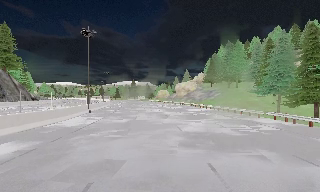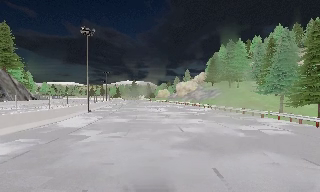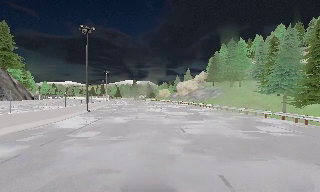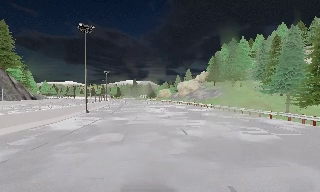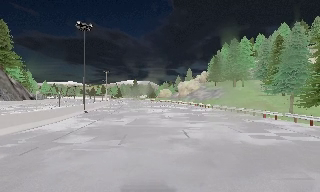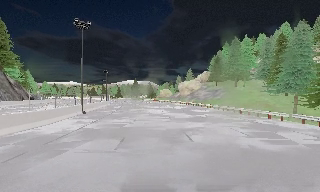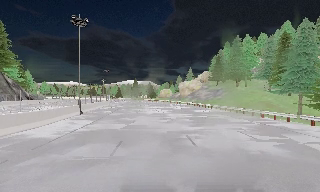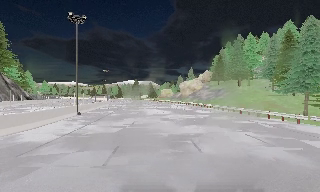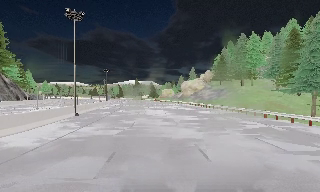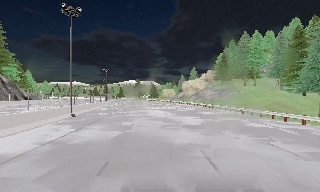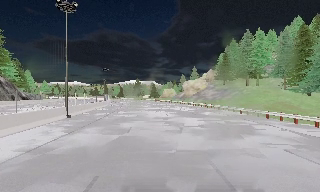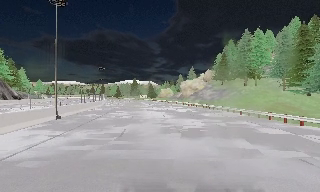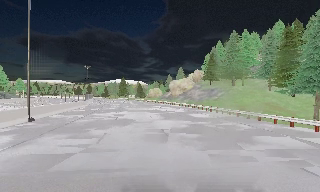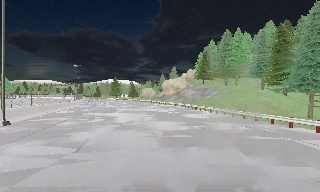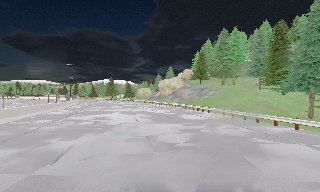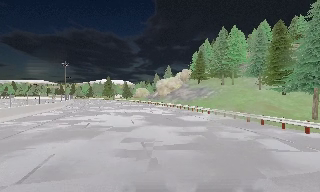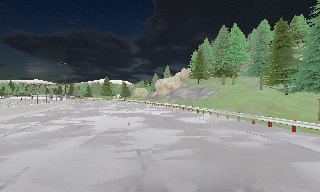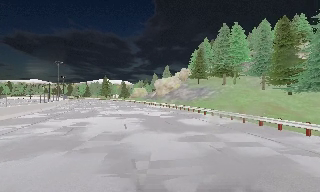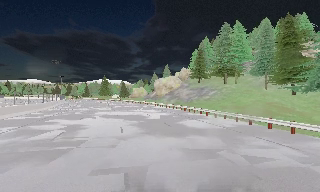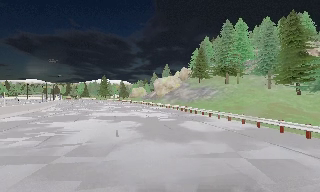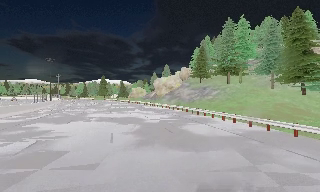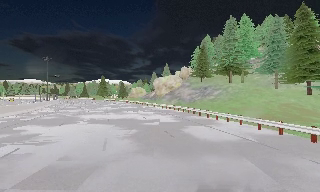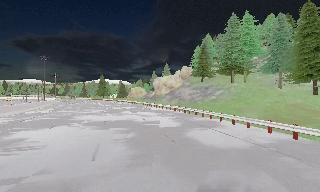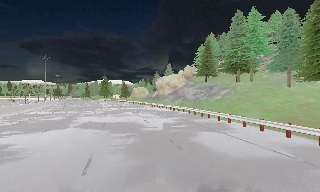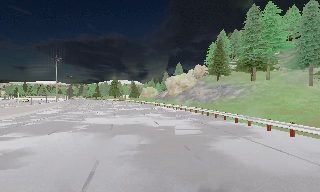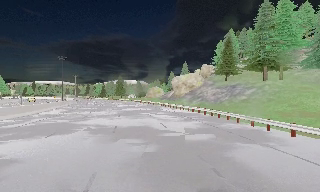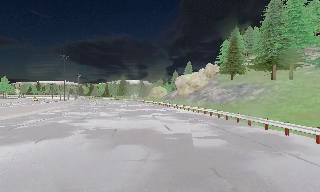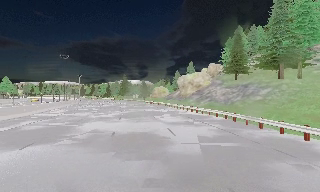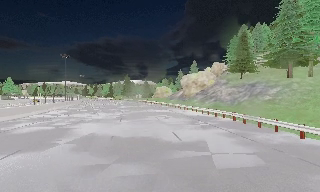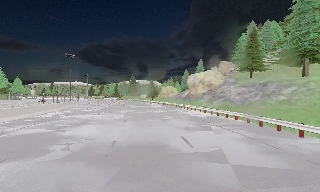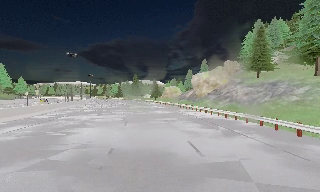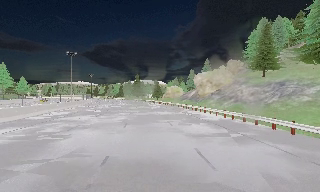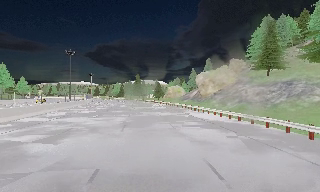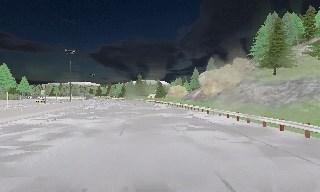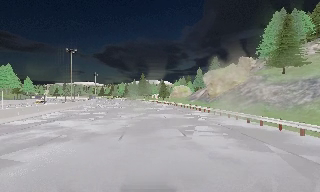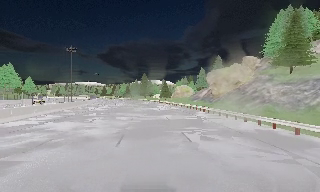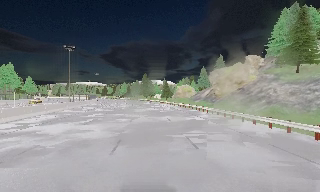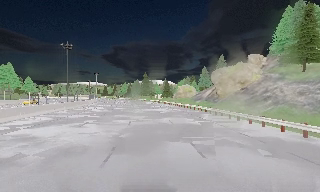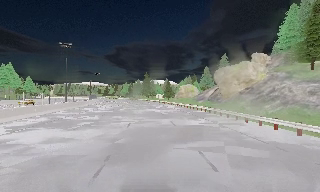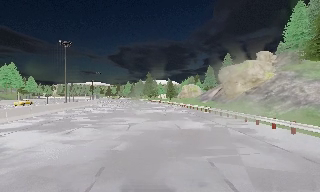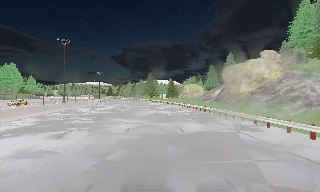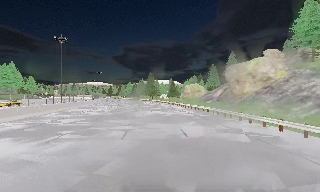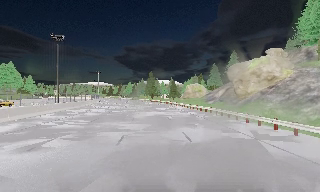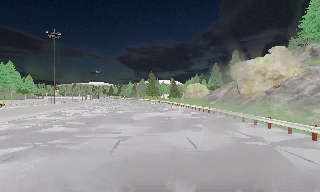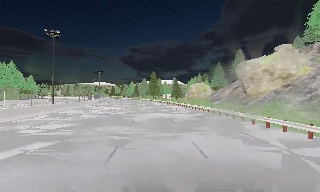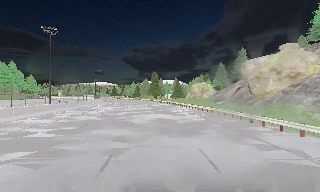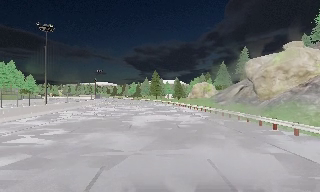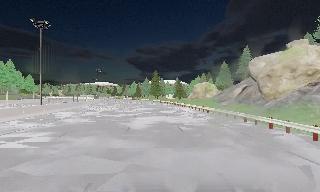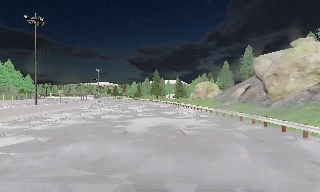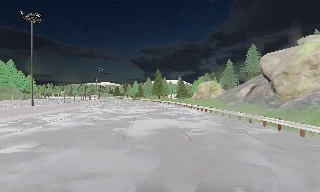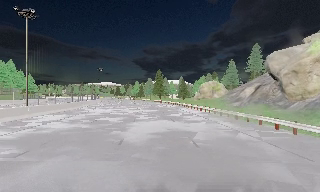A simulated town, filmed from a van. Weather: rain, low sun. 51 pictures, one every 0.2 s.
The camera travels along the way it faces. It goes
forward.
0.0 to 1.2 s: The camera travels forward, about 3.5 m, so what stands in front looms larger. It gains speed.
1.2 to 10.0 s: The camera swings to its left by about 10 degrees, and the scene slides to the right. It travels forward, about 45 m, so what stands in front looms larger.
The film runs forward here.
